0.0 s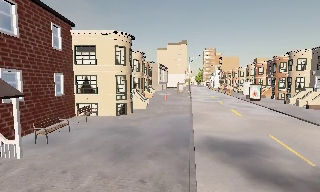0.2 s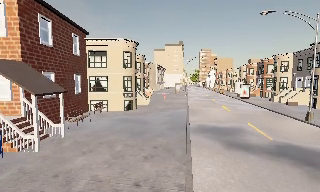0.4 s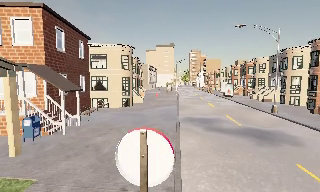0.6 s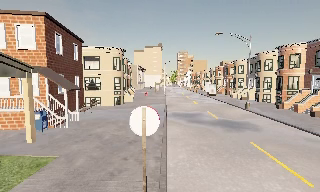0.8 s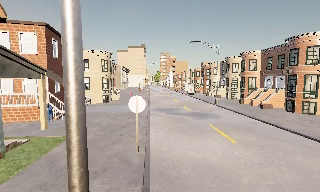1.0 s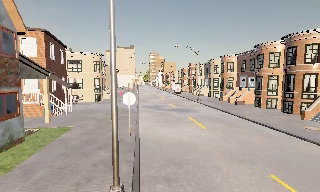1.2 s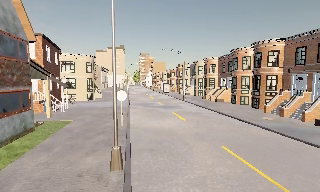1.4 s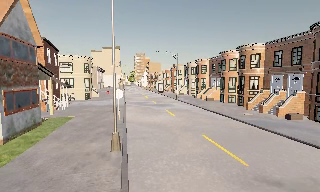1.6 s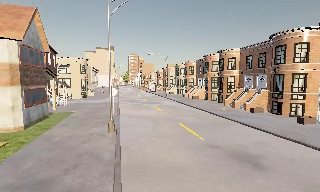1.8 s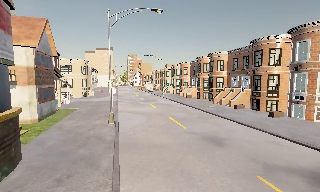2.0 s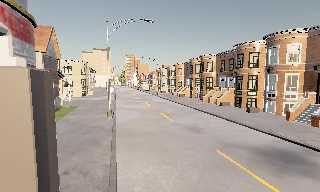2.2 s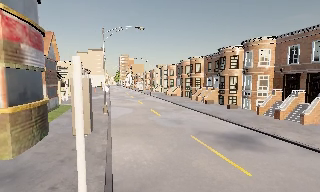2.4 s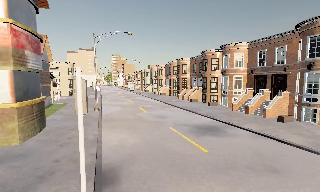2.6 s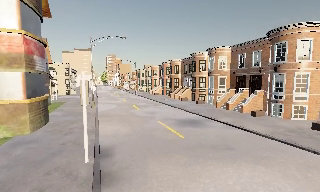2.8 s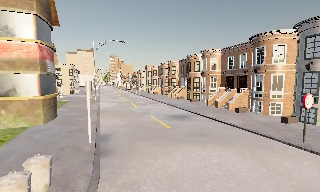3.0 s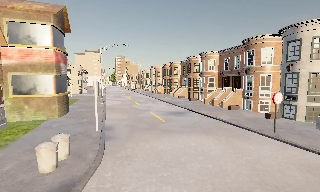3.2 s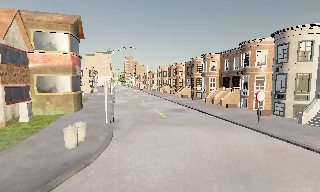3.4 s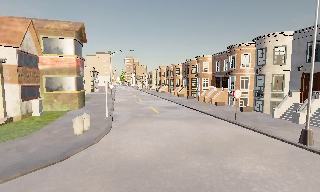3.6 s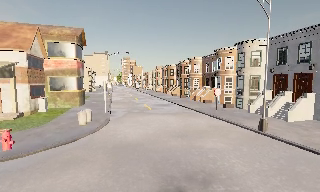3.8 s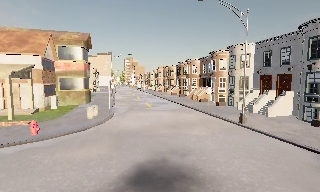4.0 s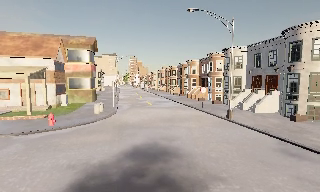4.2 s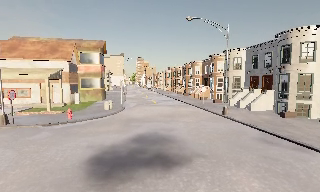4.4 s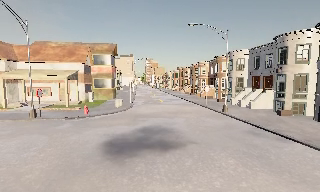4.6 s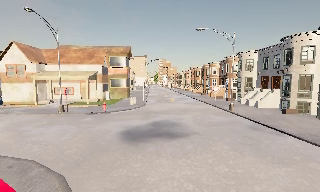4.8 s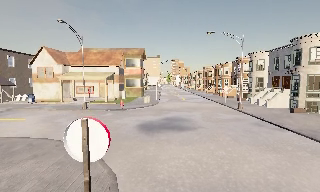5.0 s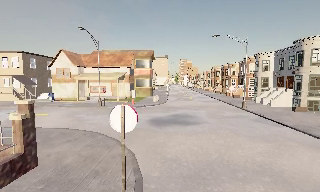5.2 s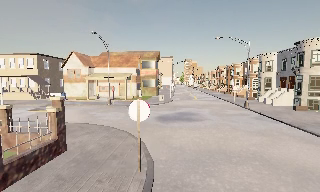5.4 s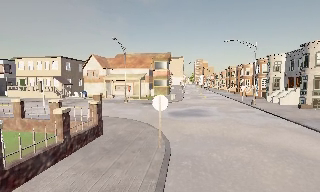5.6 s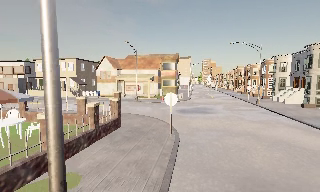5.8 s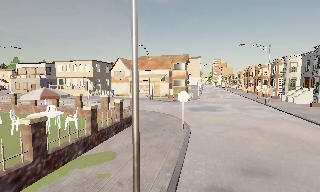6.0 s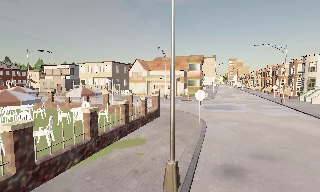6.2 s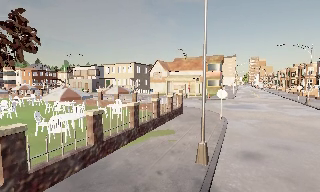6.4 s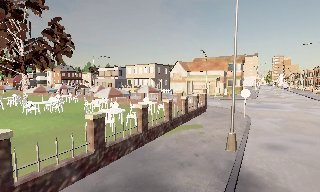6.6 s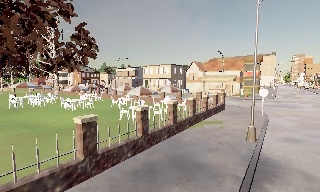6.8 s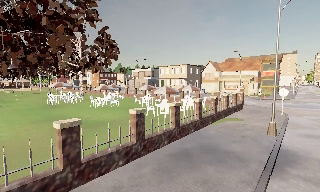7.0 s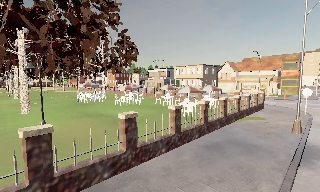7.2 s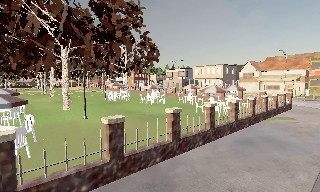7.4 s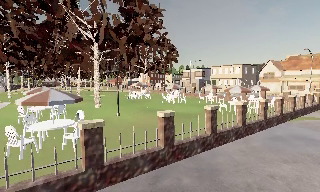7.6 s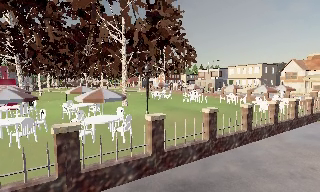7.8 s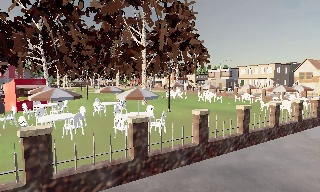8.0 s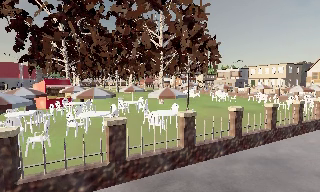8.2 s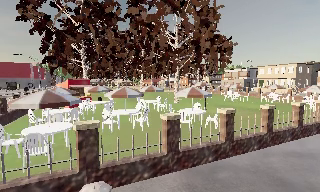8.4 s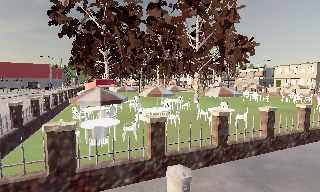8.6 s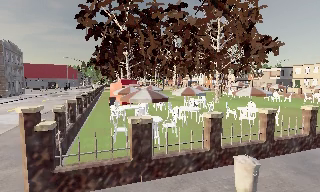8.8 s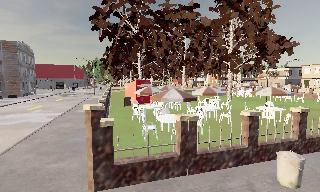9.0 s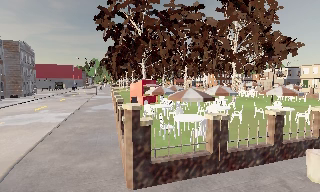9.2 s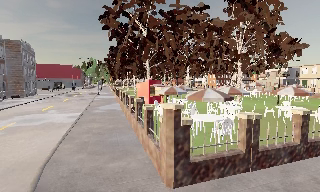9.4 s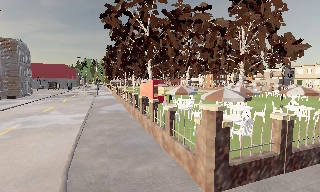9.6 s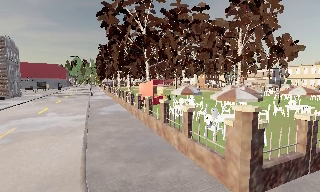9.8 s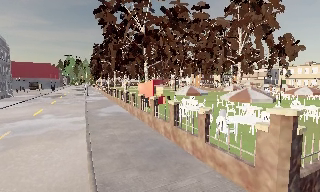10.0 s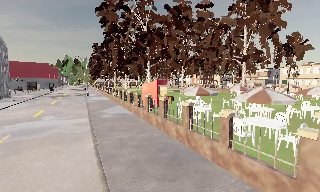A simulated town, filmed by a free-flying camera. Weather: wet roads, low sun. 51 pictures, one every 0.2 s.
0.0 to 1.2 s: The scene slides to the left, as the camera pans about 20 degrees to its right. It travels backward, about 13 m, so what stands in front gets smaller.
1.2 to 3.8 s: The camera travels backward, about 25 m, so what stands in front gets smaller.
3.8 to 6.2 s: The camera pans to its left, which is counterclockwise from overhead, by about 40 degrees. It travels backward, about 17 m.
6.2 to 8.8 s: The camera swings to its left by about 45 degrees, and the scene slides to the right. It travels to its left and backward, about 19 m, so close, fixed things drift to the right.
8.8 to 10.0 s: The camera travels to its left, about 6 m, so close, fixed things drift to the right.
The film runs forward here.
